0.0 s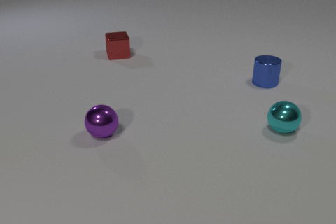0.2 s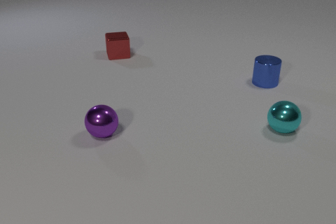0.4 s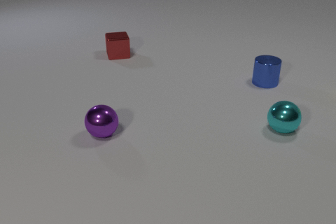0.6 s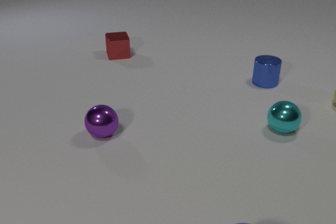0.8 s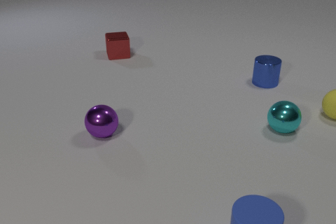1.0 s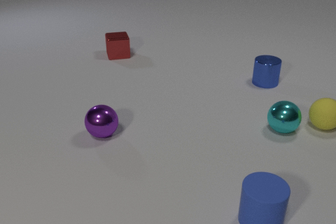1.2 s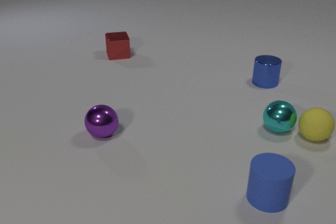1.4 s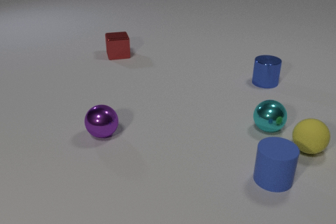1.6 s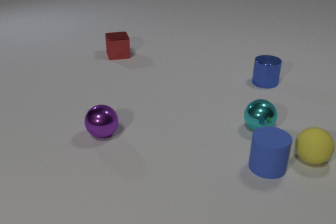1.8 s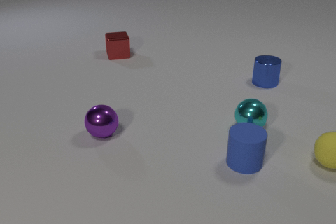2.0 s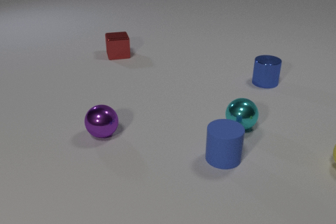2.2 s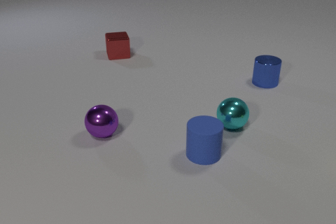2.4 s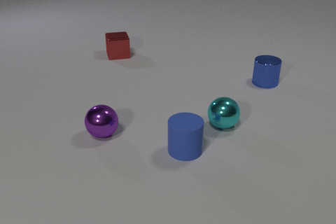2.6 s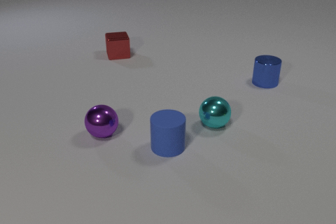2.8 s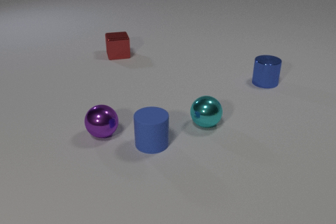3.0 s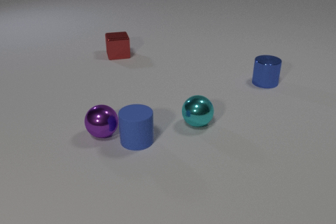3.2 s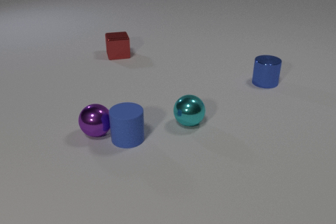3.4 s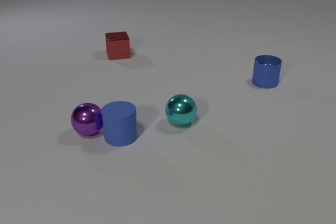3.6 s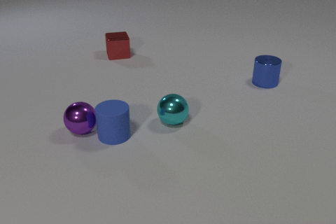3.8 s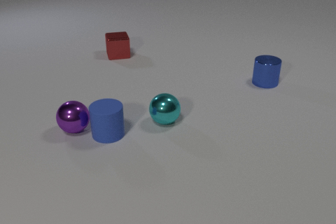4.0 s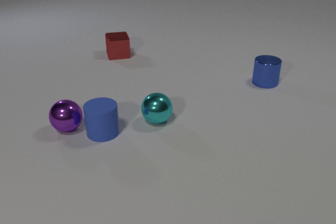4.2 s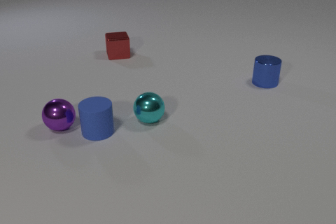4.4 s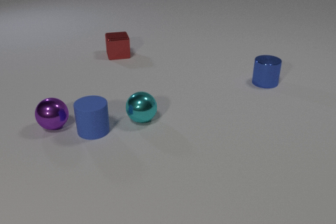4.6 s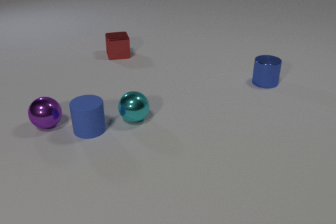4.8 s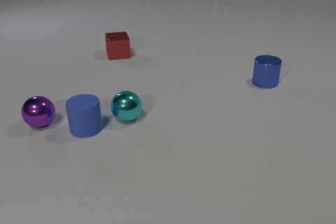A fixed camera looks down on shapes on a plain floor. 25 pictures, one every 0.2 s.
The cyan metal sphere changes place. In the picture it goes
to the left.
0.0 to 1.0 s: The blue rubber cylinder comes in at the bottom edge, slides away from the camera. The yellow rubber sphere comes in at the right edge, rolls toward the camera.
1.0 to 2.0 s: The blue rubber cylinder slides away from the camera and to the left. The yellow rubber sphere rolls toward the camera and to the right. The cyan metal sphere rolls to the left. The yellow rubber sphere and the cyan metal sphere collide. The blue rubber cylinder and the yellow rubber sphere collide.
2.0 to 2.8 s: The blue rubber cylinder slides to the left. The cyan metal sphere rolls to the left.
2.8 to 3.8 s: The blue rubber cylinder slides to the left and away from the camera. The cyan metal sphere rolls to the left. The purple metal sphere rolls to the left and away from the camera. The blue rubber cylinder and the purple metal sphere collide.
3.8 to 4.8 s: The blue rubber cylinder slides to the left and away from the camera. The cyan metal sphere rolls to the left. The purple metal sphere rolls to the left and away from the camera.
What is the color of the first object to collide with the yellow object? cyan.
How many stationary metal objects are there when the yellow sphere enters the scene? 4.
How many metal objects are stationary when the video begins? 4.
